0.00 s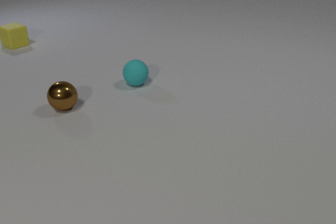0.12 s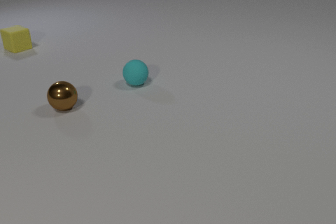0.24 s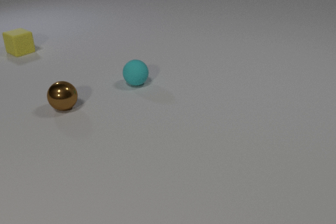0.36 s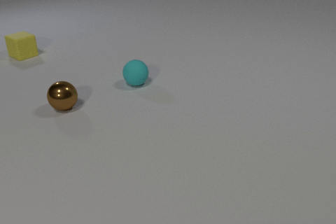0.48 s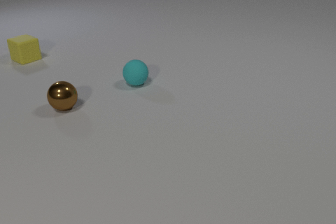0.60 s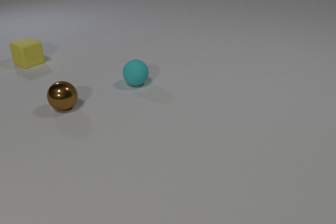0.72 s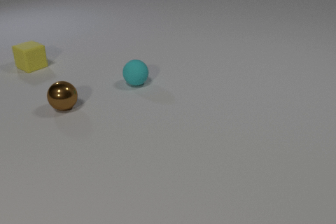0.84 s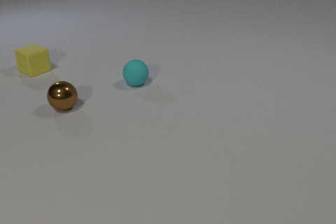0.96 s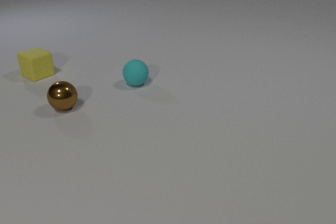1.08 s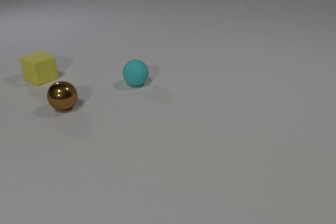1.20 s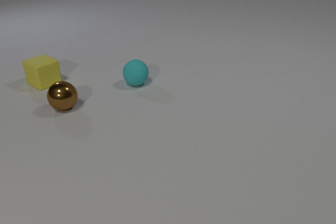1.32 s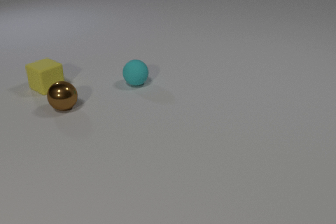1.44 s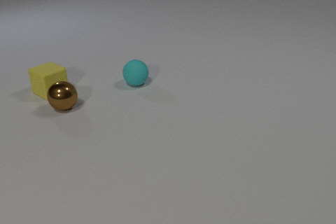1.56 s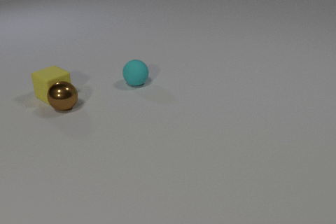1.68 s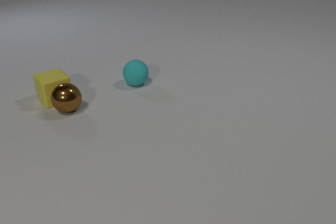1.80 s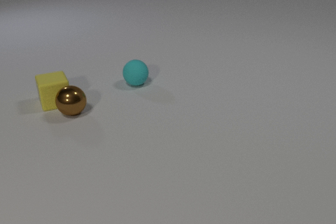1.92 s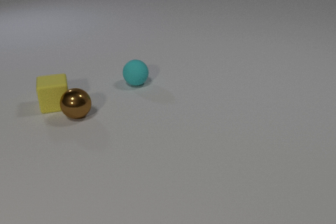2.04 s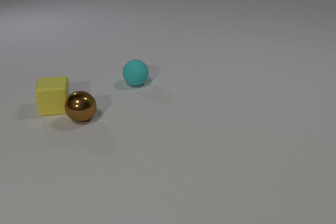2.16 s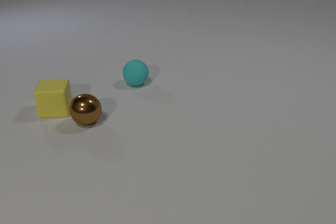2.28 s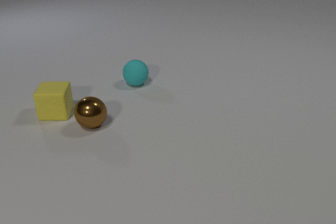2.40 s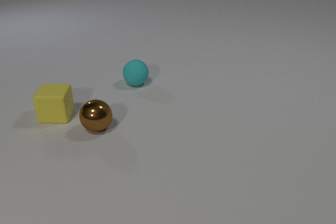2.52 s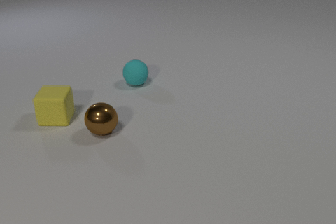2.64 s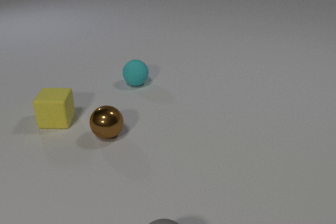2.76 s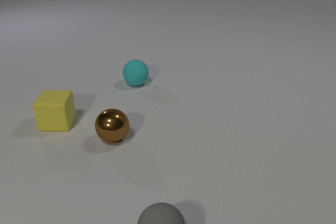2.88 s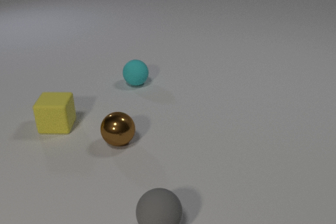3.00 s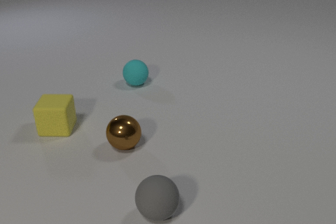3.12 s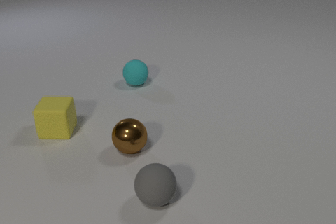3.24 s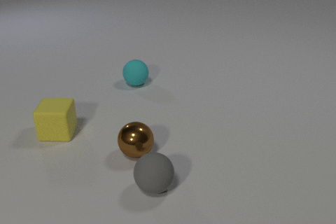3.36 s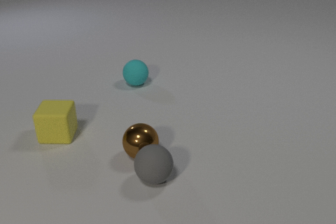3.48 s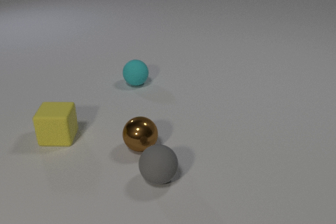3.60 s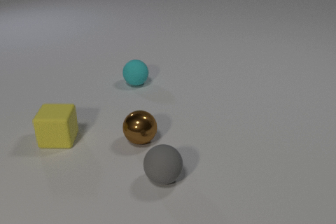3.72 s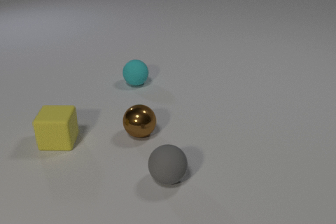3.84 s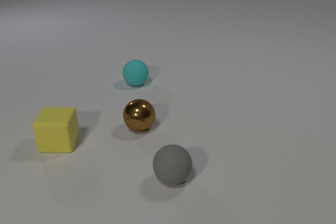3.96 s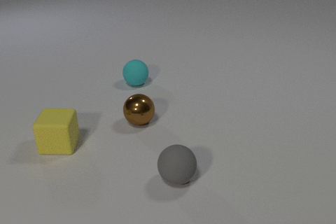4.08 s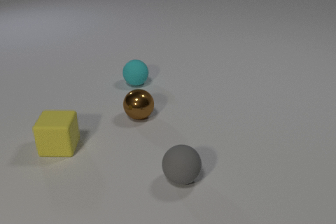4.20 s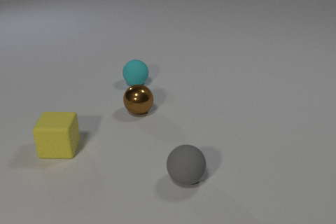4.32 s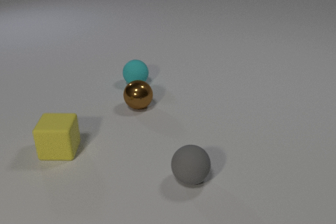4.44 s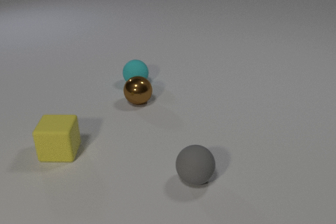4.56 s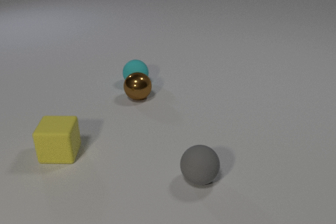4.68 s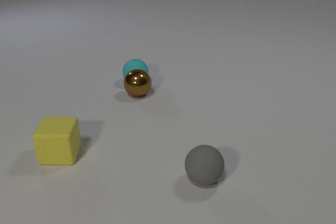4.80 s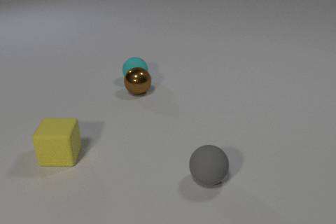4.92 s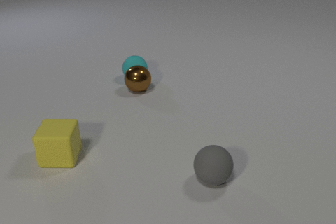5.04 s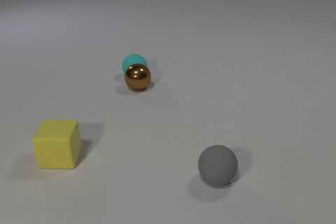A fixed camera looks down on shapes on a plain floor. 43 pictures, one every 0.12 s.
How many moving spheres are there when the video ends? 3.
What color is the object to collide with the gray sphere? brown.
How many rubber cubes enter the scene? 0.
0.00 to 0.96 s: The yellow rubber cube slides toward the camera.
0.96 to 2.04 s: The yellow rubber cube slides toward the camera, spins so that its near face slides to the left, clockwise seen from above. The brown metal sphere rolls toward the camera and to the right. The yellow rubber cube and the brown metal sphere collide.
2.04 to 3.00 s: The yellow rubber cube slides toward the camera. The brown metal sphere rolls toward the camera and to the right. The gray rubber sphere comes in at the bottom edge, rolls away from the camera.
3.00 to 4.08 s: The yellow rubber cube slides toward the camera. The brown metal sphere rolls away from the camera. The gray rubber sphere rolls away from the camera and to the right. The brown metal sphere and the gray rubber sphere collide.
4.08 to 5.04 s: The yellow rubber cube slides toward the camera. The brown metal sphere rolls away from the camera. The gray rubber sphere rolls to the right. The cyan rubber sphere rolls away from the camera. The brown metal sphere and the cyan rubber sphere collide.
